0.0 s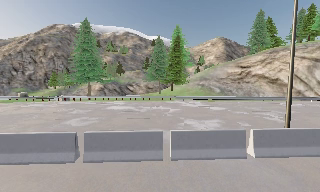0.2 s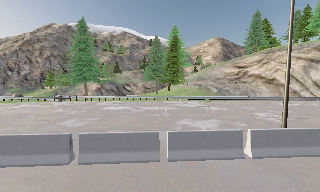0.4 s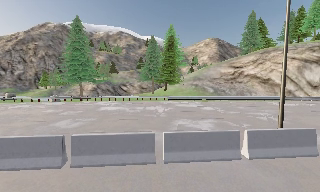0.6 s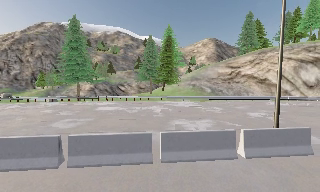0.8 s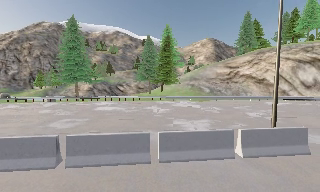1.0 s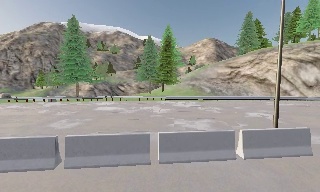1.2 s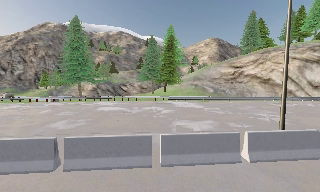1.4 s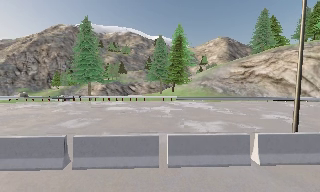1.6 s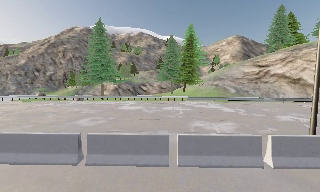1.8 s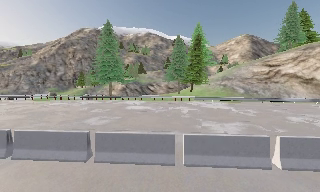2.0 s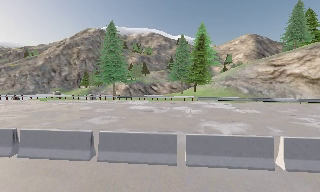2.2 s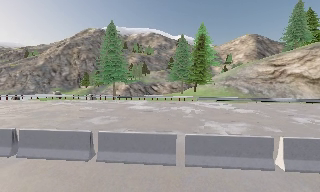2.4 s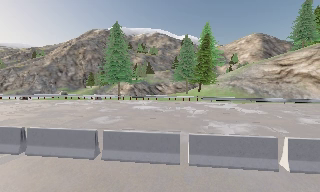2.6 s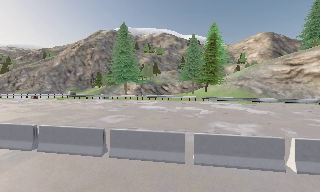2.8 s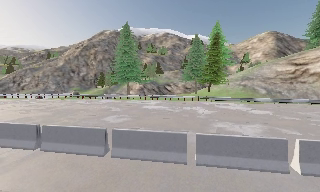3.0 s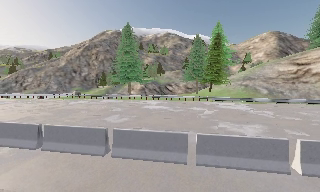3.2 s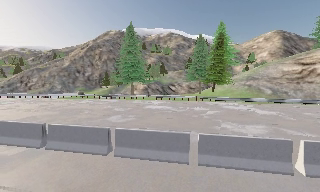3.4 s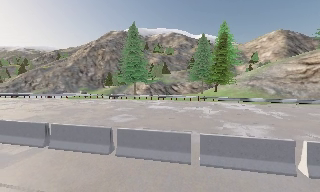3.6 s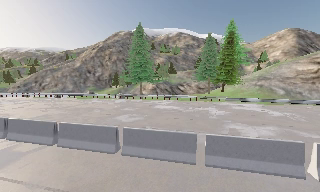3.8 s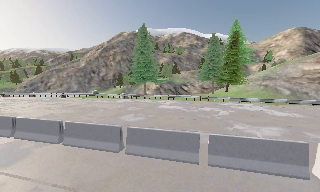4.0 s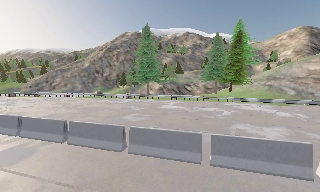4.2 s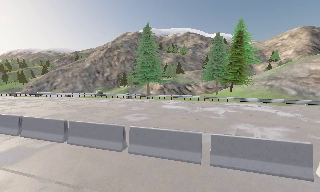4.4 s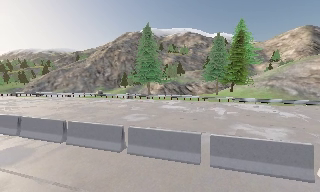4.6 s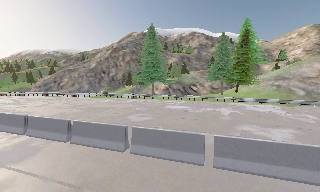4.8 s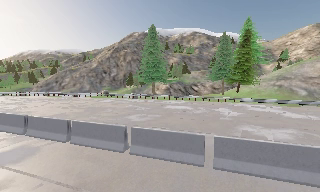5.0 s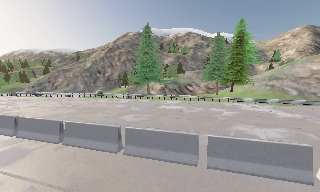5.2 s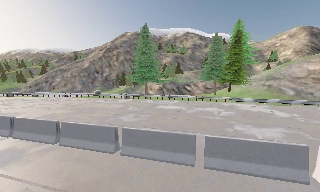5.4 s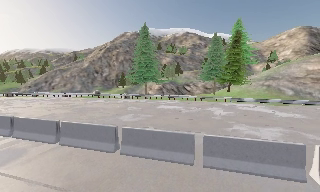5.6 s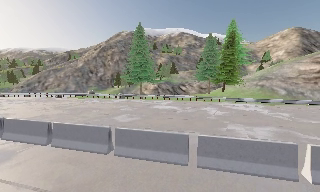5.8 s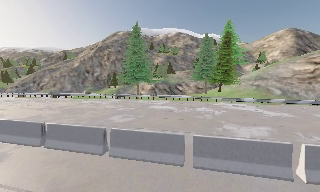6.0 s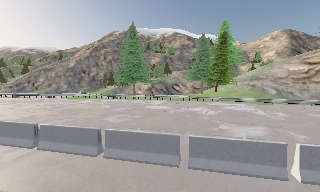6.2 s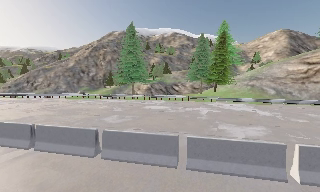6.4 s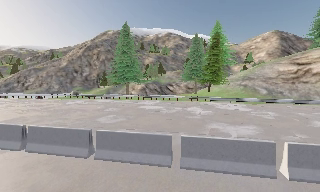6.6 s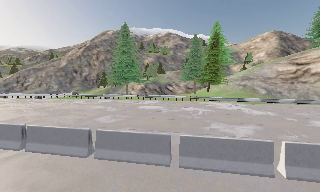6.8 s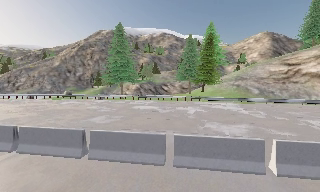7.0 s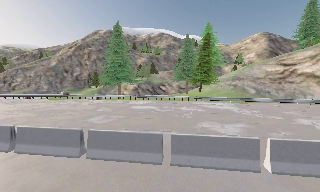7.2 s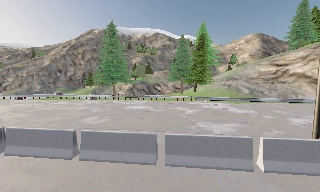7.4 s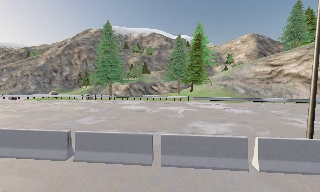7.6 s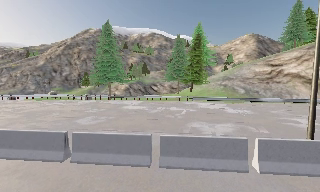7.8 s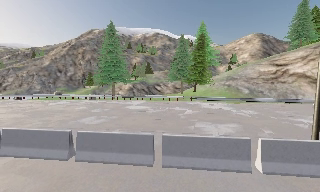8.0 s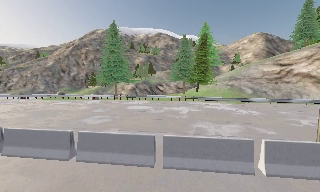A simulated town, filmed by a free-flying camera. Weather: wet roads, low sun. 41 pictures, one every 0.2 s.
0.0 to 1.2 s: The camera travels forward, about 0.5 m, so what stands in front looms larger.
1.2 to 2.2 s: The scene slides to the right, as the camera pans about 10 degrees to its left.
2.2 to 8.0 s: The camera travels to its right, about 1 m, so close, fixed things drift to the left.
The film runs forward here.
